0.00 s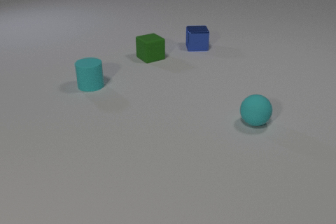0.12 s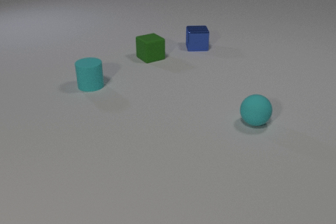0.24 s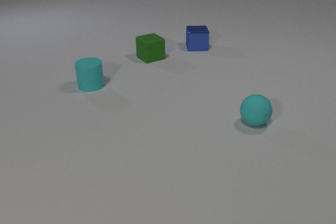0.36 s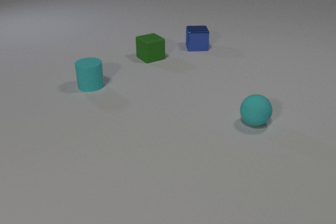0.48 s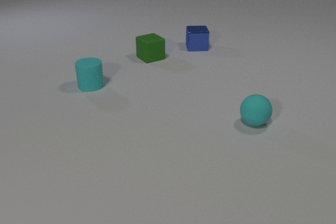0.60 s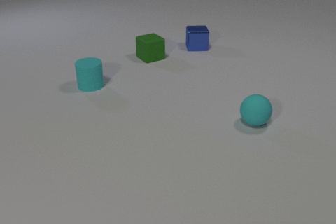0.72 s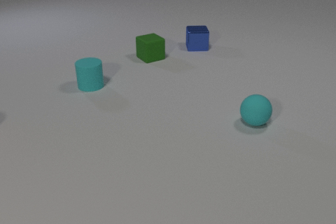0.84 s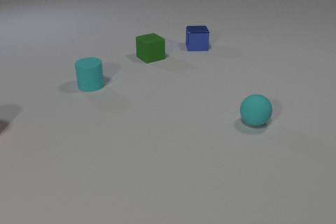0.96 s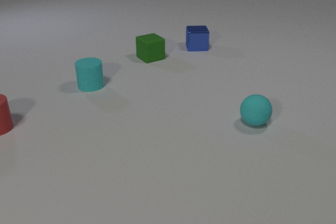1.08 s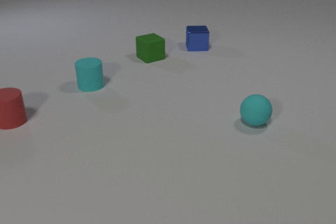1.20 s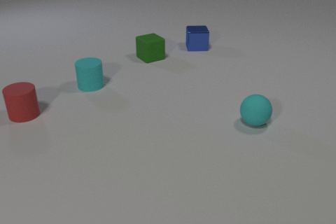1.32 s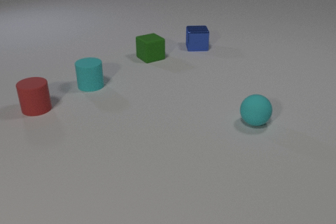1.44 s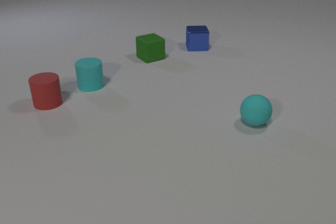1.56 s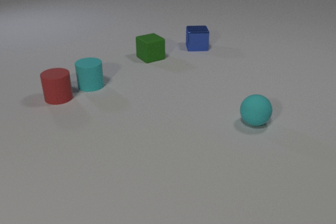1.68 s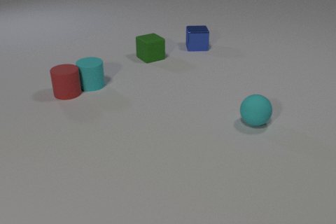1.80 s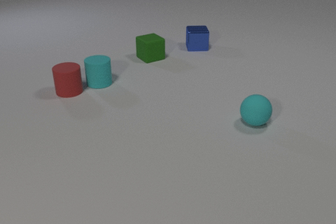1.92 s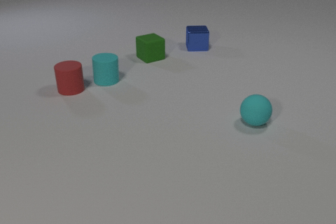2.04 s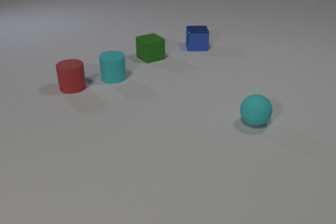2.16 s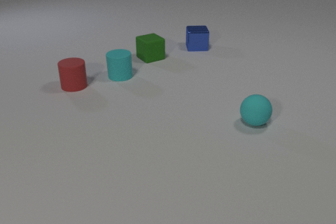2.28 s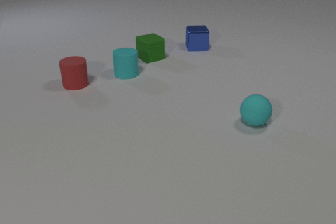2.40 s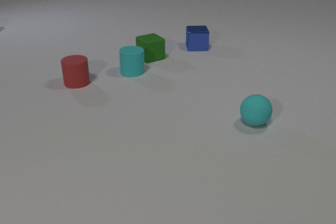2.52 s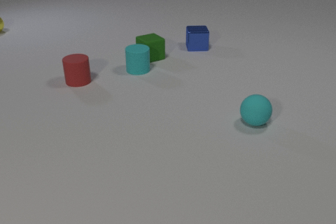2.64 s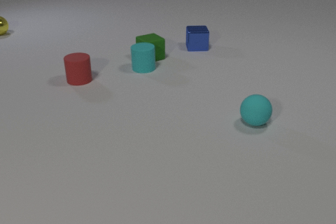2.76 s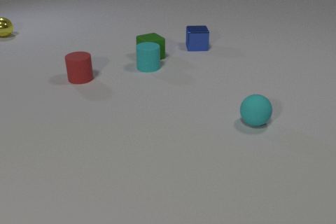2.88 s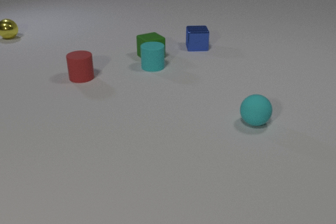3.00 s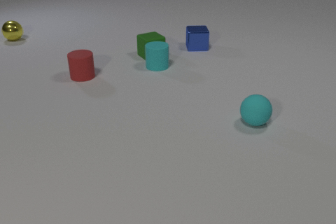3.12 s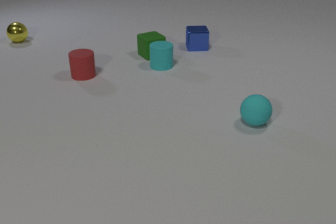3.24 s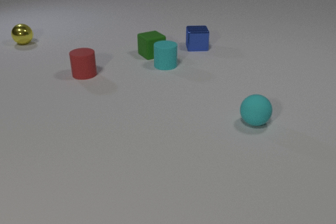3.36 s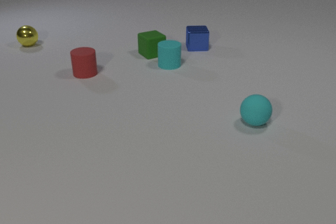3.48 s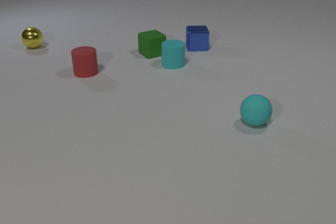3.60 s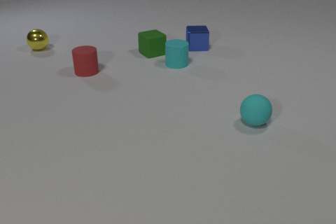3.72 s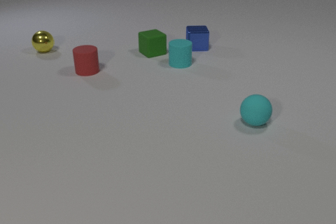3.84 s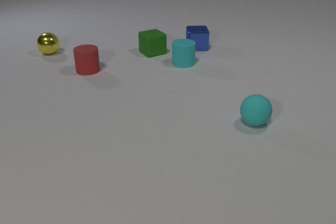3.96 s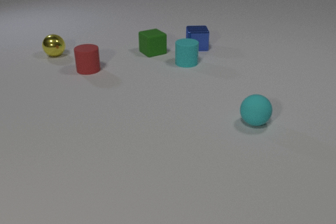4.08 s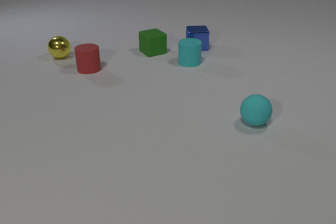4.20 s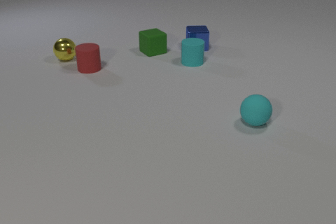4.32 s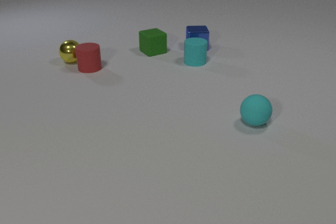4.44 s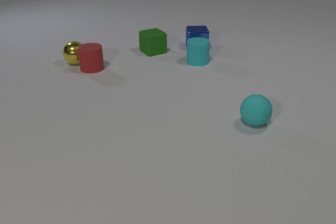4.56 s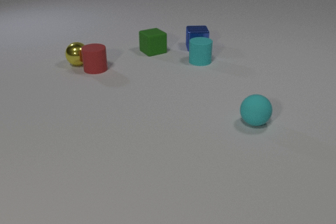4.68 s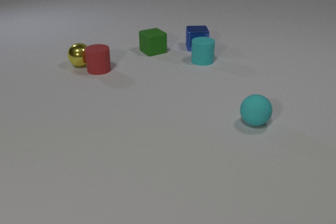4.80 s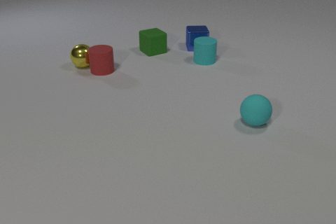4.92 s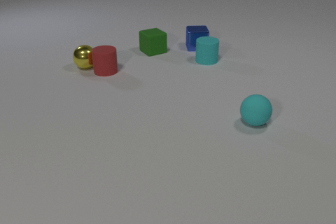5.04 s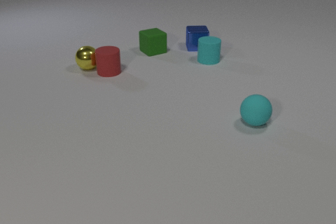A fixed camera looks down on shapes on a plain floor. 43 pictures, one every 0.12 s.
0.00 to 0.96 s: The red rubber cylinder comes in at the left edge, slides to the right.
0.96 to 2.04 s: The red rubber cylinder slides to the right and away from the camera. The cyan rubber cylinder slides to the right and away from the camera. The red rubber cylinder and the cyan rubber cylinder collide.
2.04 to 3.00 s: The red rubber cylinder slides away from the camera and to the right. The cyan rubber cylinder slides to the right and away from the camera. The green rubber cube slides away from the camera. The yellow metal sphere comes in at the left edge, rolls toward the camera and to the right. The cyan rubber cylinder and the green rubber cube collide.
3.00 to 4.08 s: The red rubber cylinder slides away from the camera. The cyan rubber cylinder slides to the right. The green rubber cube slides away from the camera. The yellow metal sphere rolls toward the camera and to the right.
4.08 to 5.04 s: The red rubber cylinder slides to the right and toward the camera. The cyan rubber cylinder slides to the right. The yellow metal sphere rolls toward the camera and to the right. The red rubber cylinder and the yellow metal sphere collide.
What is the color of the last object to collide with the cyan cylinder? green.
How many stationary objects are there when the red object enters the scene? 4.
Are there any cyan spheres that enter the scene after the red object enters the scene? no.
